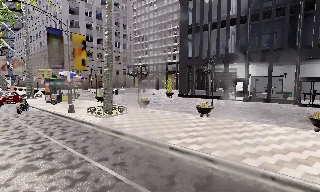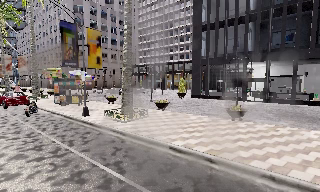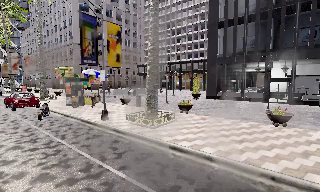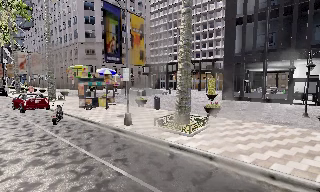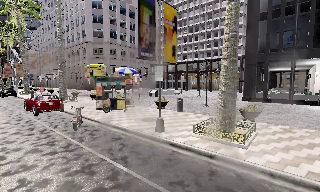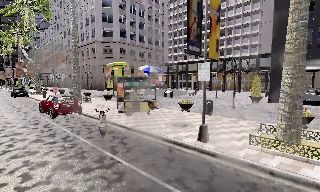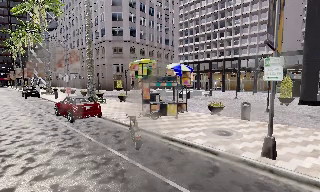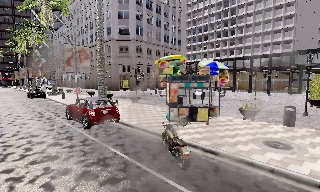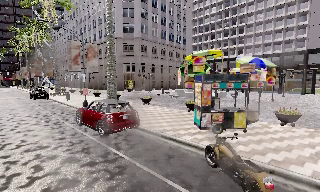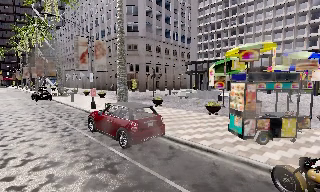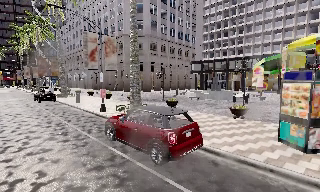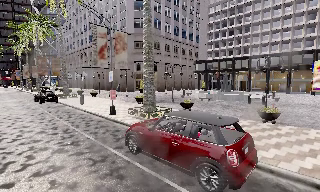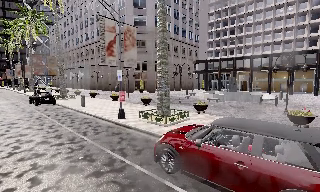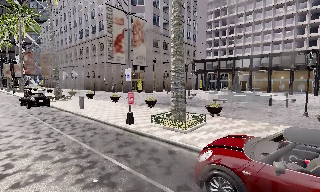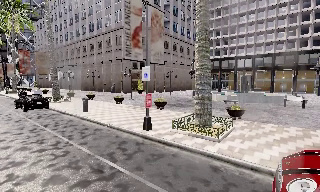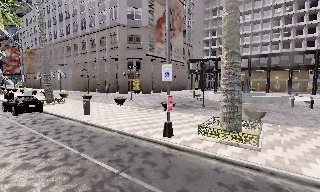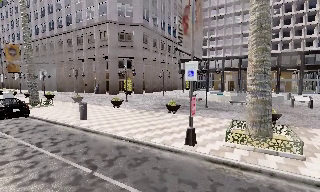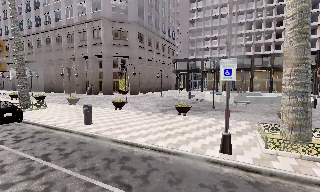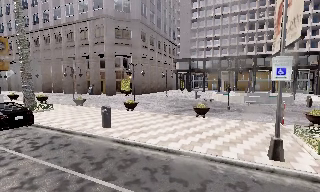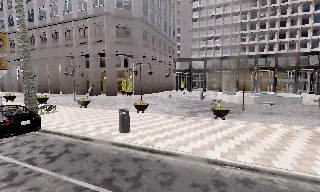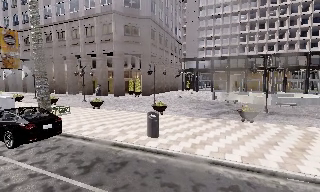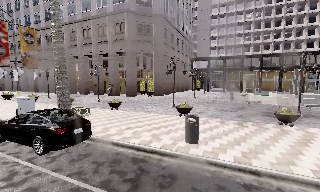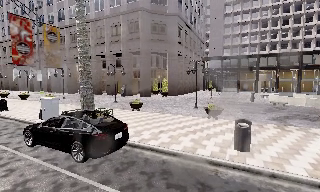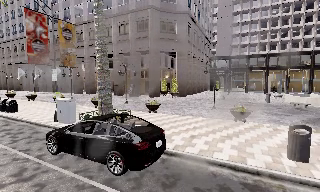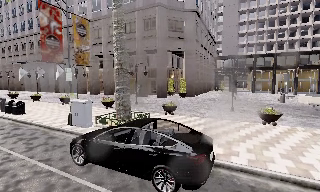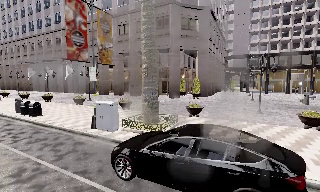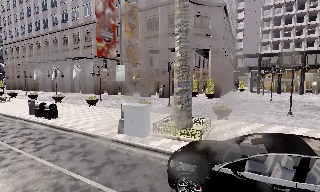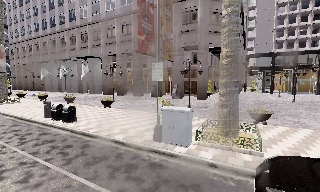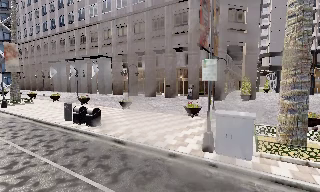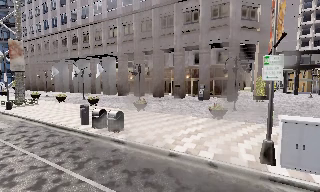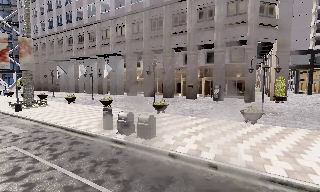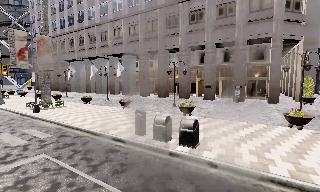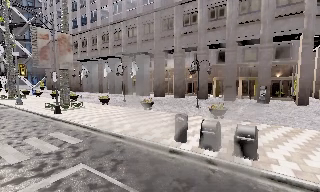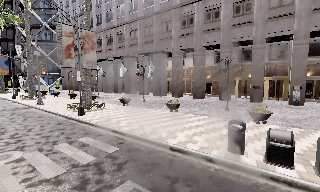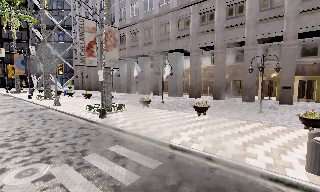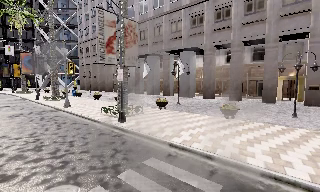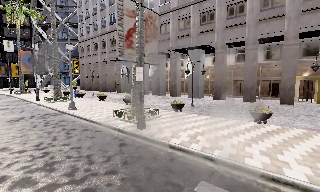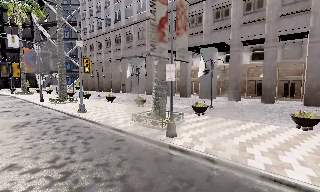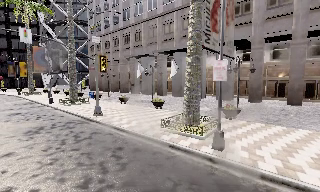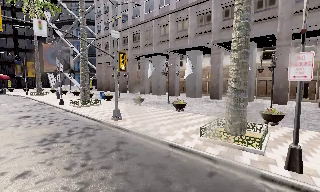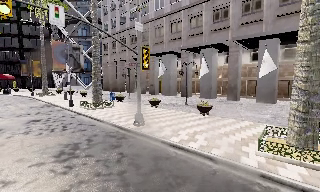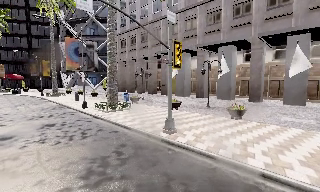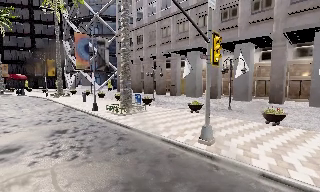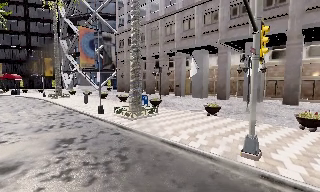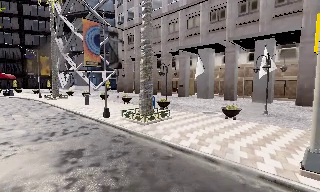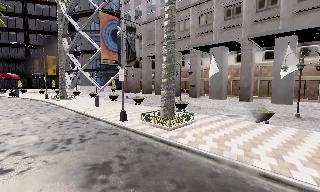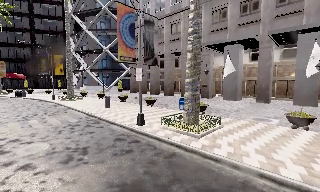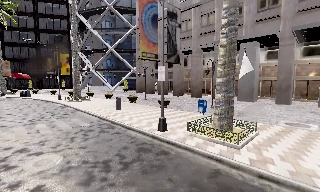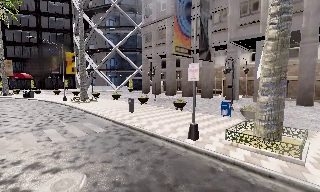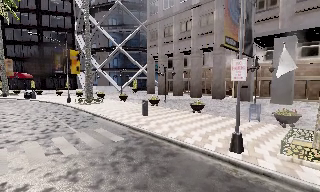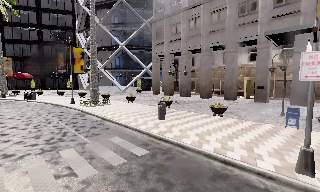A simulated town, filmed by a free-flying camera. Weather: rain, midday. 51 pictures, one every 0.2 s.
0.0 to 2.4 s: The camera travels to its left and forward, about 25 m, so close, fixed things drift to the right.
2.4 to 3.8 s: The camera pans to its right, which is clockwise from overhead, by about 20 degrees. It travels to its left and forward, about 12 m, so close, fixed things drift to the right.
3.8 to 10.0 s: The camera pans to its left, which is counterclockwise from overhead, by about 20 degrees. It travels to its left and forward, about 55 m, so close, fixed things drift to the right.
The film runs forward here.
